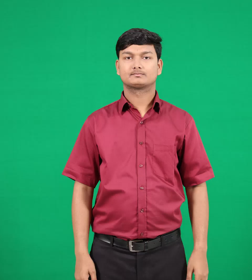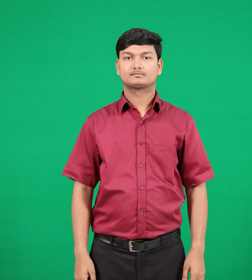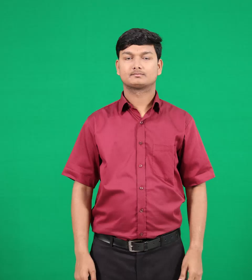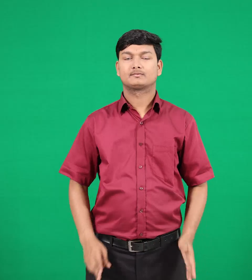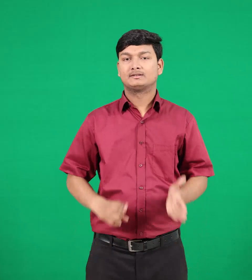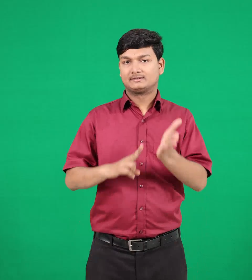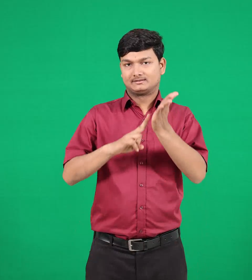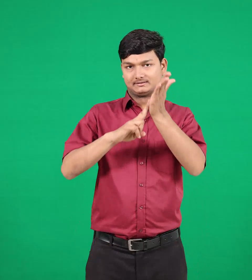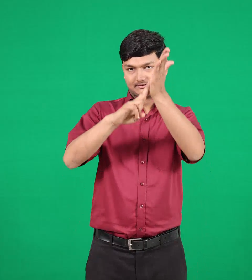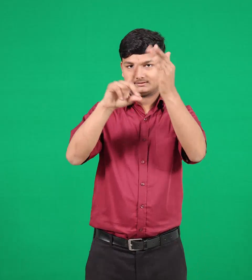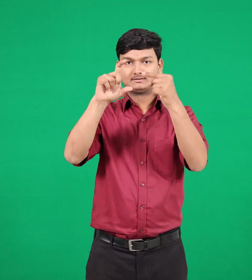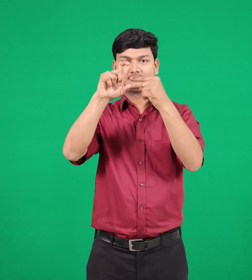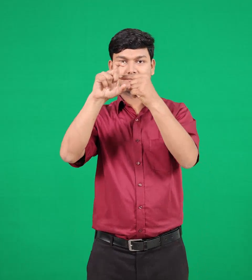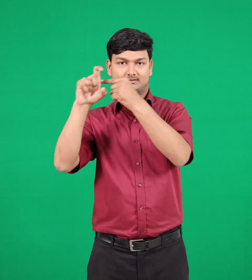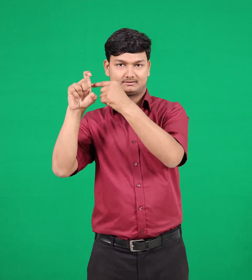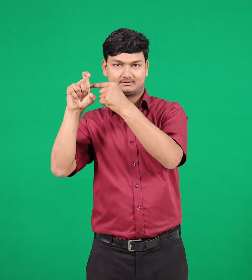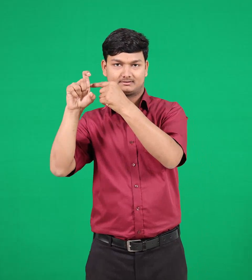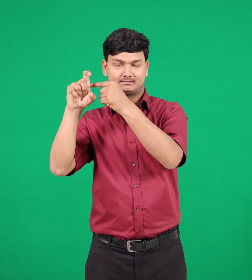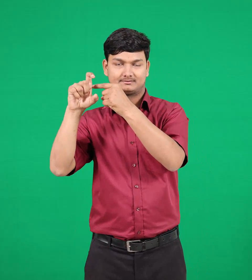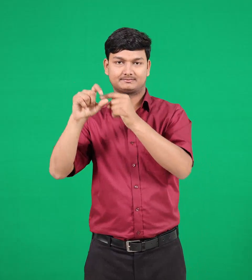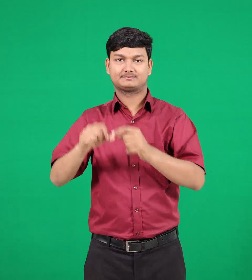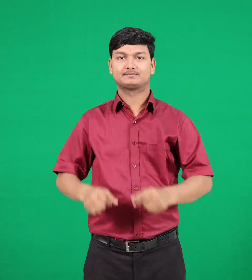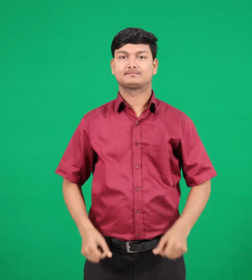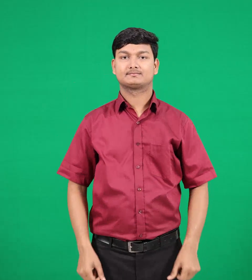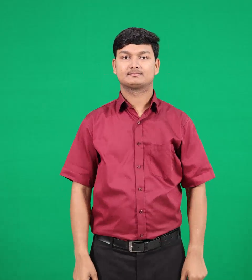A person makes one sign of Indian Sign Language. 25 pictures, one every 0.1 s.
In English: northeast
